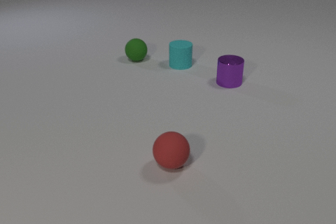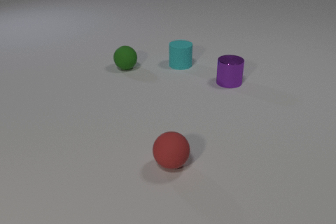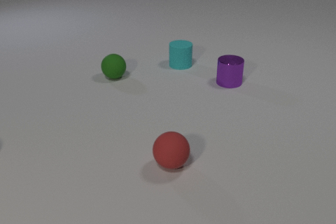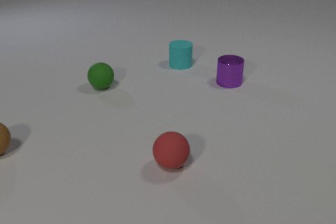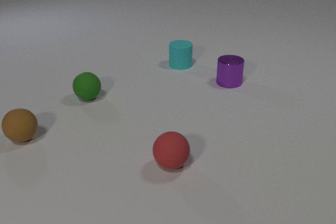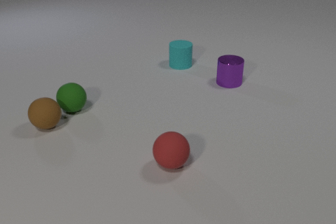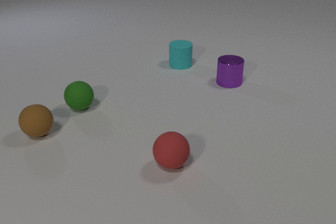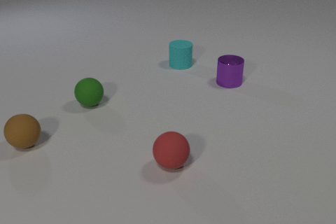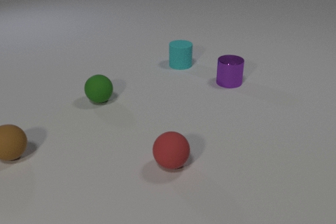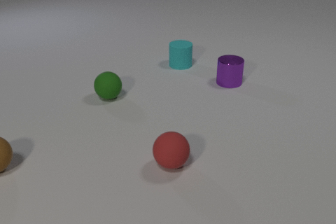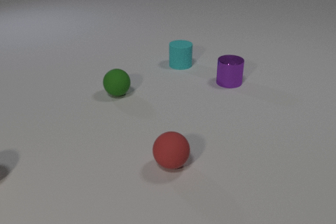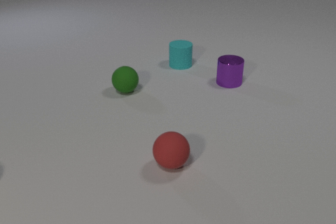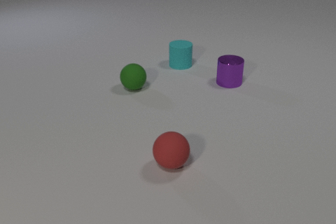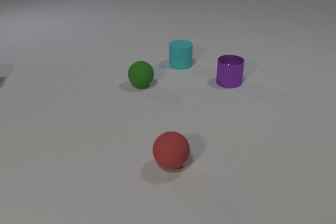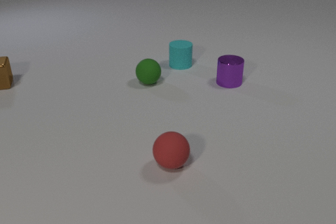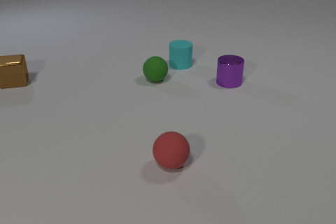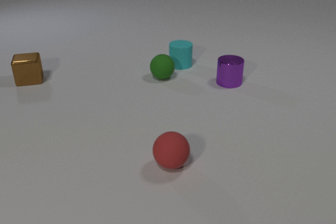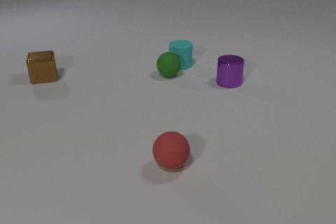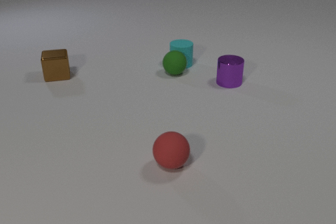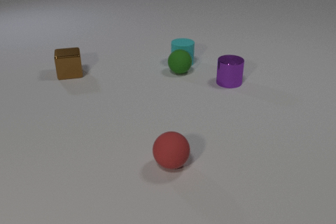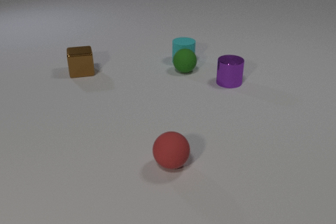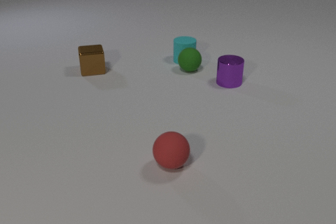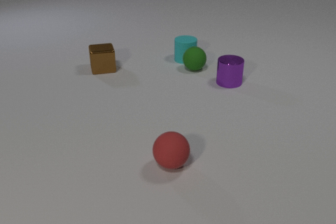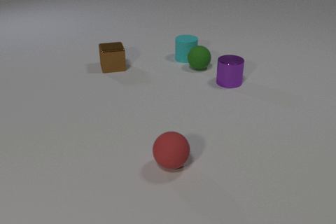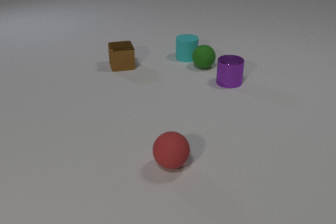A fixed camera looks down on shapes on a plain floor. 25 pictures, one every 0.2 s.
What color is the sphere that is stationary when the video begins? red.
How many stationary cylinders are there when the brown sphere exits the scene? 2.
How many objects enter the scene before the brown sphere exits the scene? 1.
0.0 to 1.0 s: The brown rubber sphere comes in at the left edge, rolls to the right and away from the camera. The green rubber sphere rolls toward the camera and to the left.
1.0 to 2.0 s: The brown rubber sphere rolls toward the camera and to the left, leaves at the left edge. The green rubber sphere rolls to the right and away from the camera. The brown rubber sphere and the green rubber sphere collide.
2.0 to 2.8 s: The green rubber sphere rolls to the right and away from the camera. The brown metal cube comes in at the left edge, slides to the right.
2.8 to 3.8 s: The green rubber sphere rolls to the right and away from the camera. The cyan rubber cylinder slides away from the camera. The brown metal cube slides to the right. The green rubber sphere and the cyan rubber cylinder collide.
3.8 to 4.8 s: The green rubber sphere rolls to the right and away from the camera. The cyan rubber cylinder slides away from the camera. The brown metal cube slides to the right.
